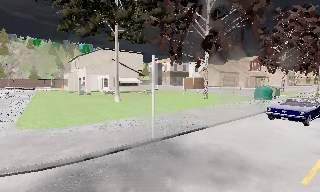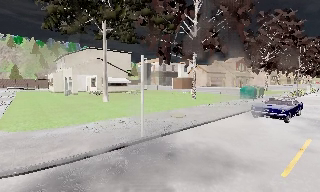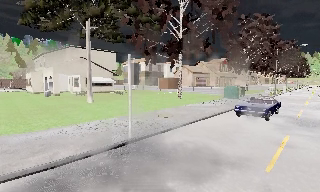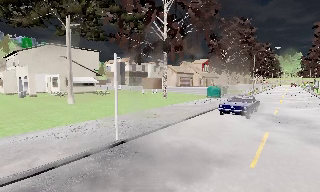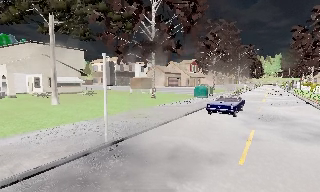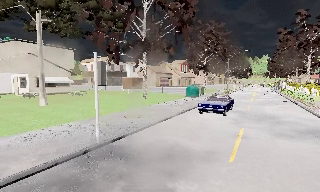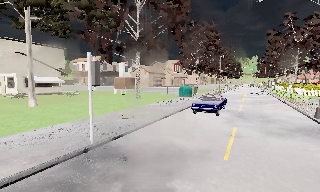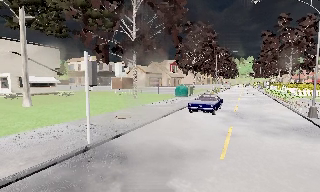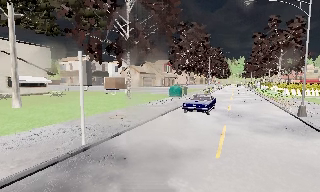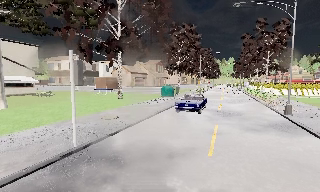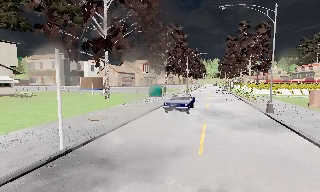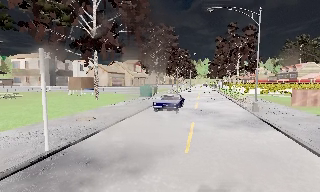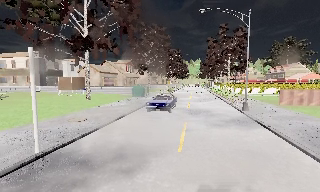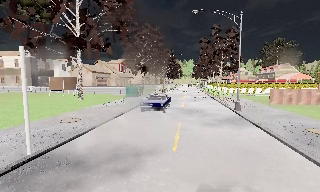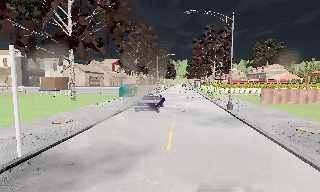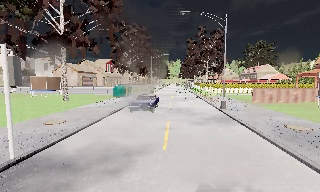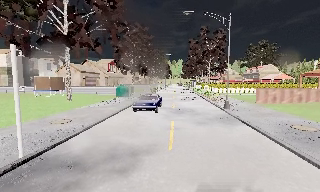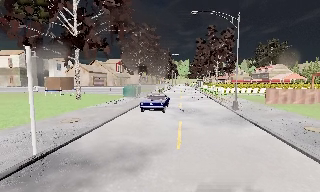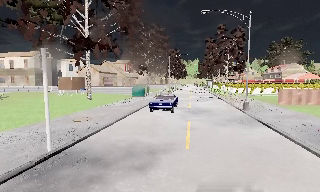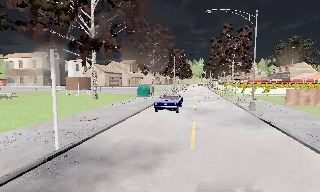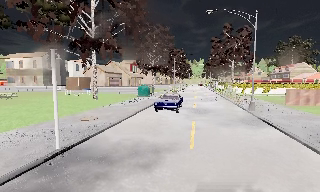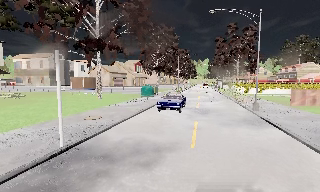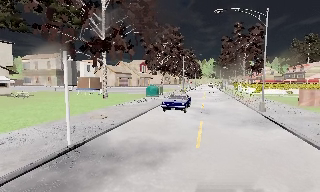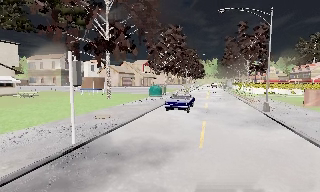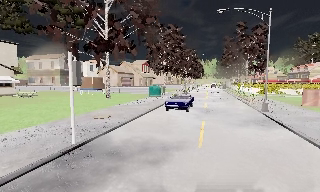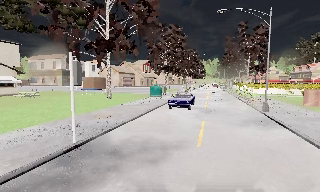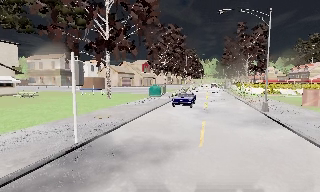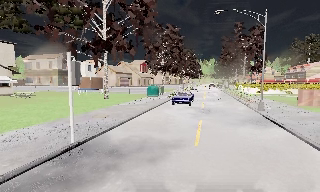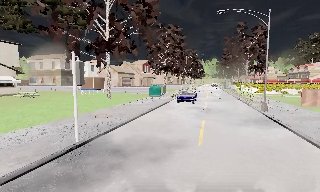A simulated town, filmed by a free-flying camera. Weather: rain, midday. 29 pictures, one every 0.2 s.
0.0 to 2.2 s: The camera swings to its right by about 40 degrees, and the scene slides to the left. It travels to its left, about 0.5 m.
2.2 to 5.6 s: The camera travels backward, about 0.5 m, so what stands in front gets smaller.
The film runs backward here.
